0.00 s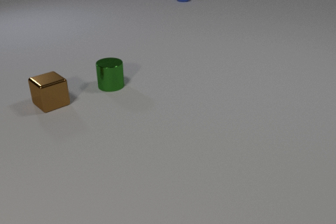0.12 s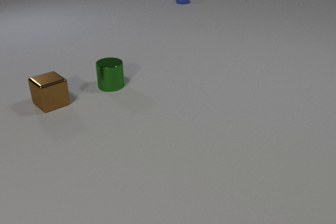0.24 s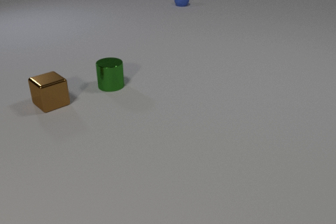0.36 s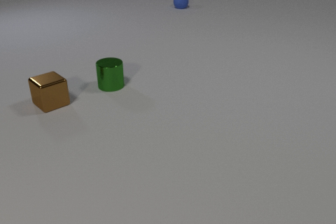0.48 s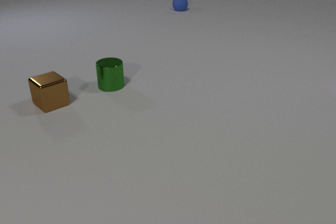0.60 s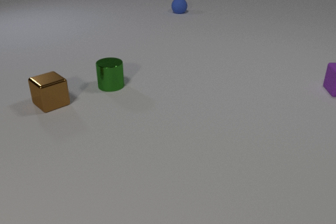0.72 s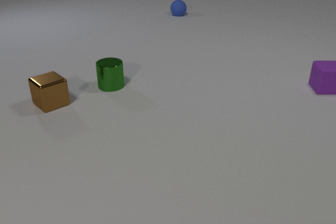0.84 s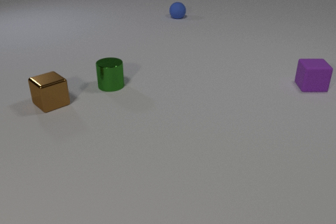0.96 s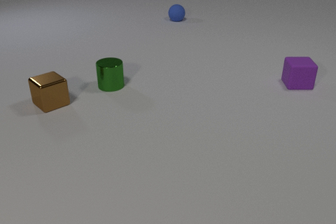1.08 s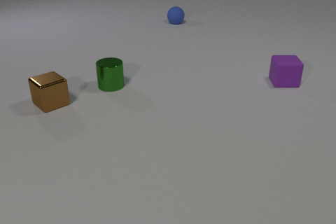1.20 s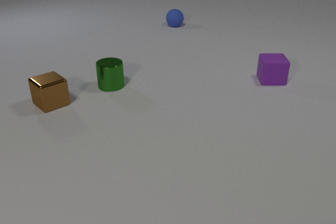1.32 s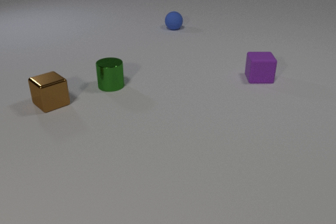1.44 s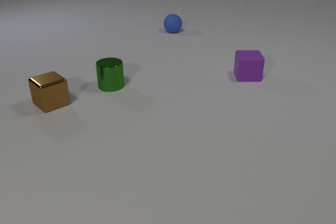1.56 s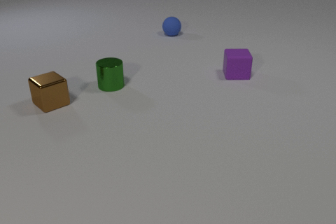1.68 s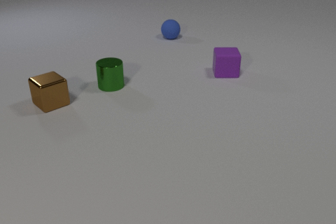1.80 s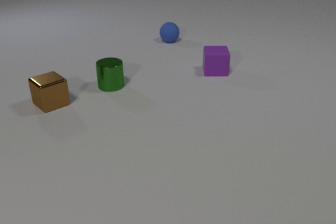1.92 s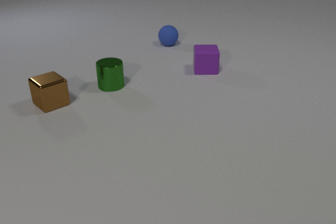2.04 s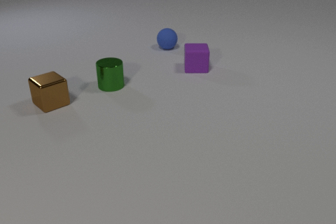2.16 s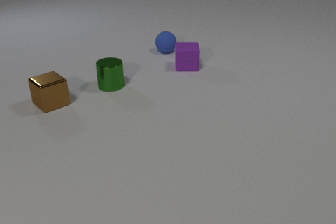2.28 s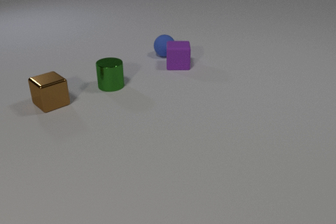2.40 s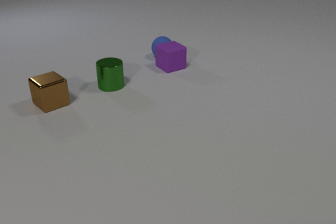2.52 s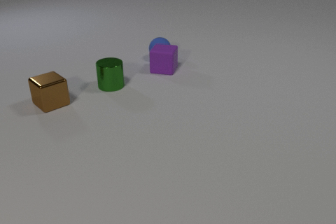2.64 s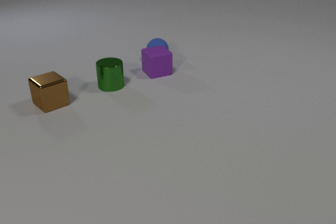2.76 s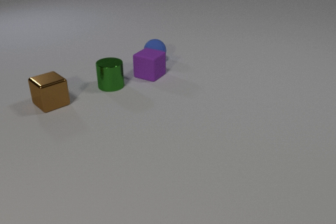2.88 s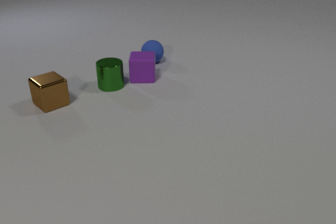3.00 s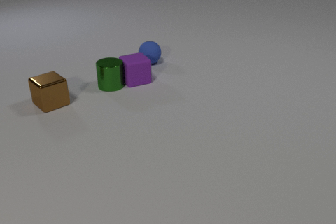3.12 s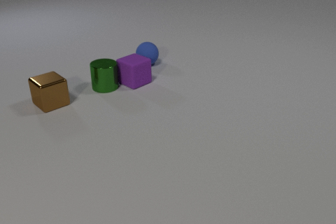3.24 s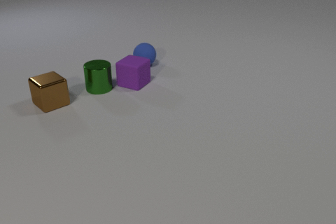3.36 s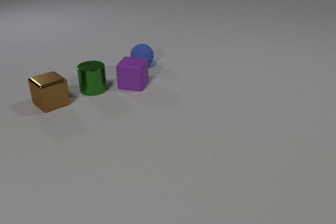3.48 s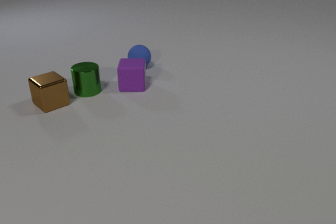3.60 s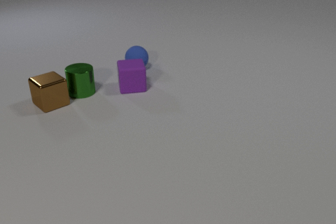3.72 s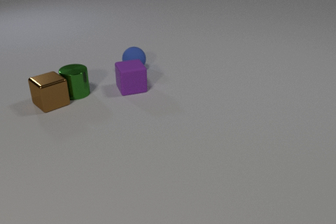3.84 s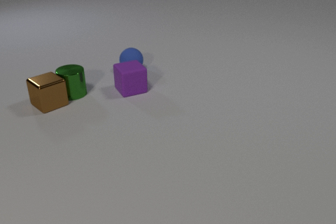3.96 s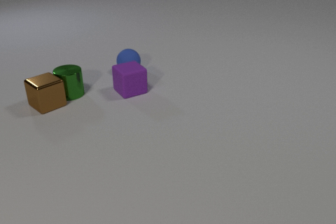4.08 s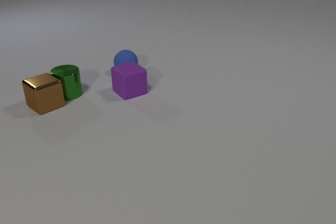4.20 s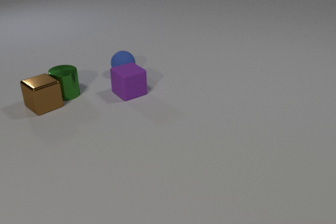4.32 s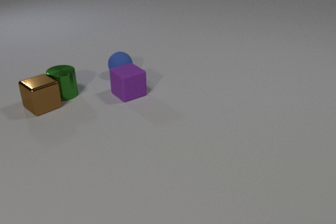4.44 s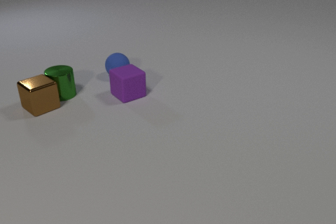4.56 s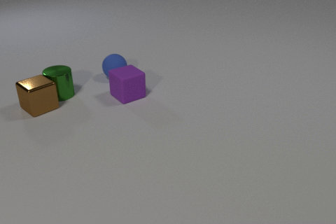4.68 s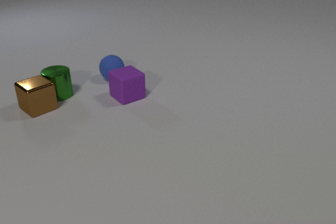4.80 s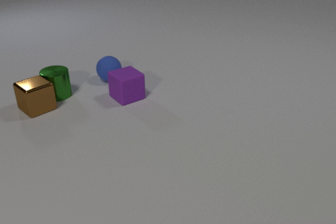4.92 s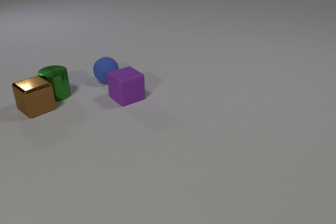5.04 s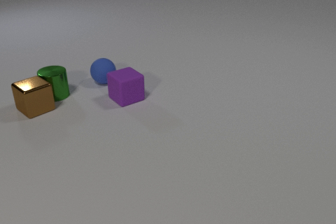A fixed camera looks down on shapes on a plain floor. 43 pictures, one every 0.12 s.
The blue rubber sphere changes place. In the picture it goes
toward the camera.
The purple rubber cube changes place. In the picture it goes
to the left.
0.00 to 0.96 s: The purple rubber cube comes in at the right edge, slides to the left. The blue rubber sphere rolls toward the camera.
0.96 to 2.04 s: The purple rubber cube slides to the left. The blue rubber sphere rolls toward the camera.
2.04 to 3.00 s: The purple rubber cube slides to the left and toward the camera. The blue rubber sphere rolls toward the camera and to the left. The purple rubber cube and the blue rubber sphere collide. The purple rubber cube and the green metal cylinder collide.
3.00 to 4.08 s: The purple rubber cube slides toward the camera. The blue rubber sphere rolls to the left and toward the camera. The green metal cylinder slides to the left. The green metal cylinder and the brown metal cube collide.
4.08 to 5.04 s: The purple rubber cube slides toward the camera. The blue rubber sphere rolls to the left and toward the camera. The green metal cylinder slides to the left. The brown metal cube slides to the left.
How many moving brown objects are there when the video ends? 1.
How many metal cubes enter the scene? 0.
Are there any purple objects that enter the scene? yes.
